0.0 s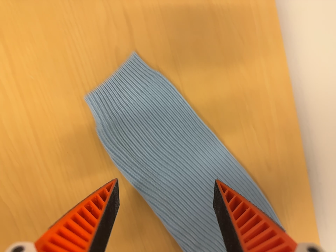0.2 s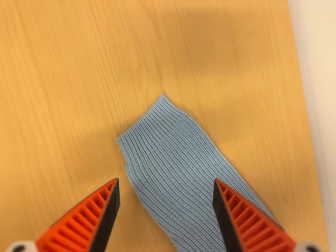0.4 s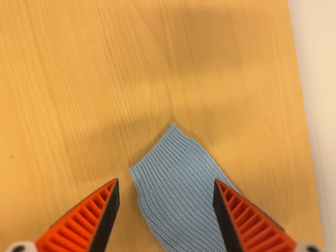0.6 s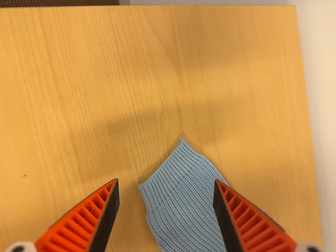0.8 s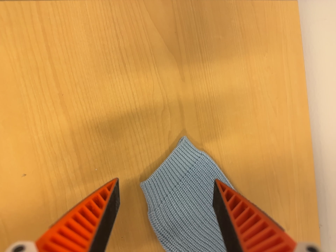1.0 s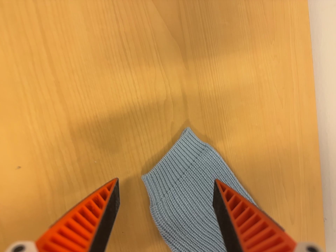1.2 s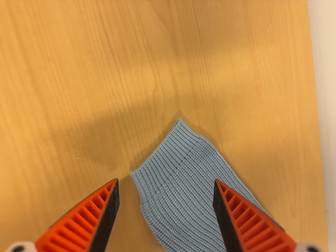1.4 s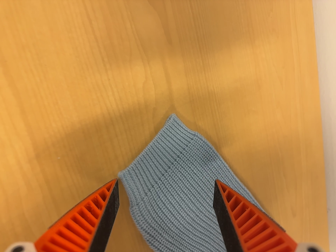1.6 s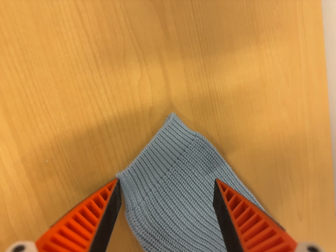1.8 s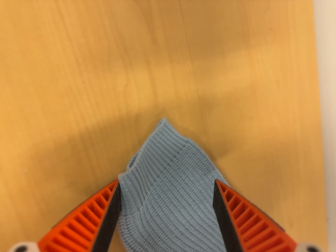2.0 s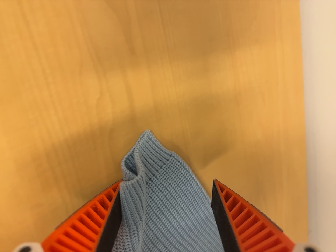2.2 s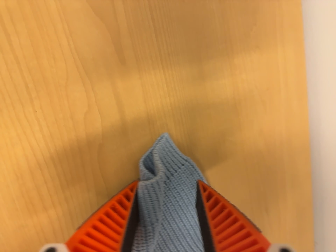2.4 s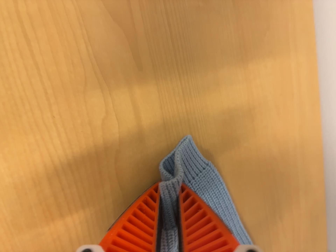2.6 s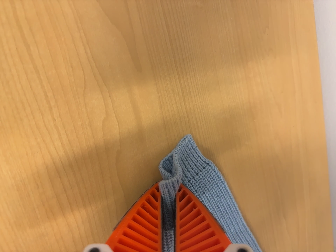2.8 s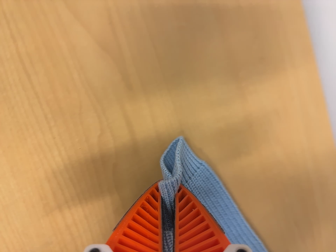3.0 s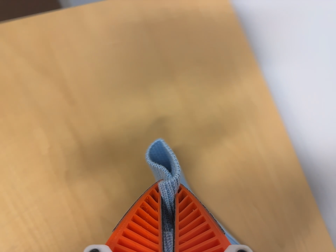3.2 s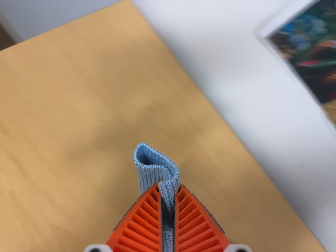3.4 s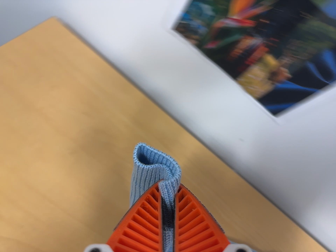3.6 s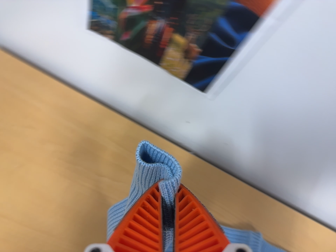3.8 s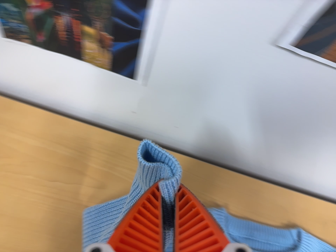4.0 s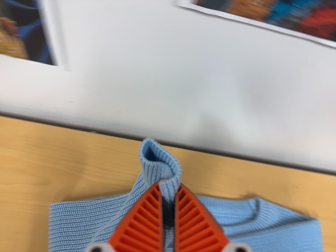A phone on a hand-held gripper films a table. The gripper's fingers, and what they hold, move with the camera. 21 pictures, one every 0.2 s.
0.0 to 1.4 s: The camera travels toward the top of its view, to its left and forward, about 12 cm, so close, fixed things drift downward.
1.4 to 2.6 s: The camera travels forward, about 6 cm, so what stands in front looms larger.
2.6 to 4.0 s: The camera travels to its right, about 50 cm, so close, fixed things drift to the left. Its aim tips toward the top of its view by about 10 degrees. It rolls about its line of sight by about 65 degrees, and the scene rotates counterclockwise.
The film runs forward here.
